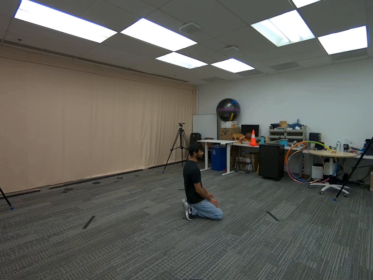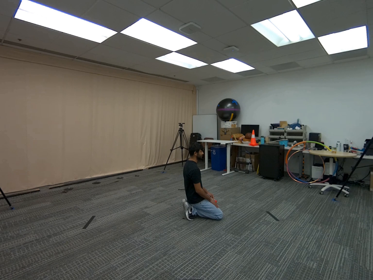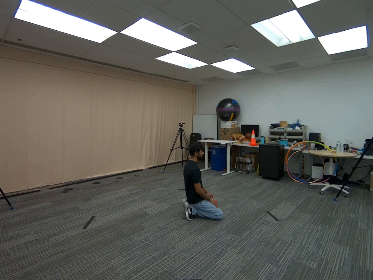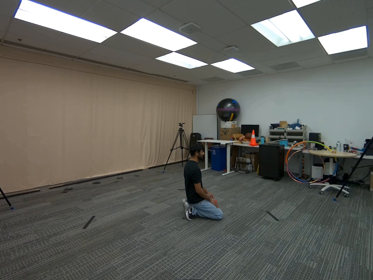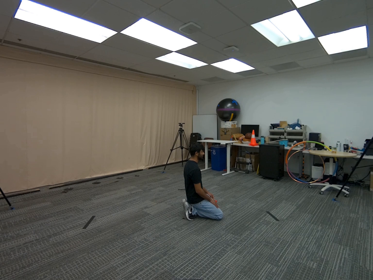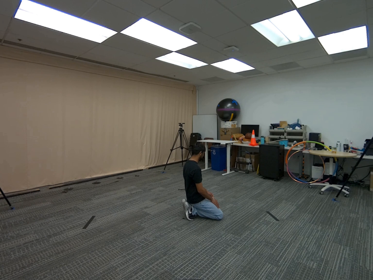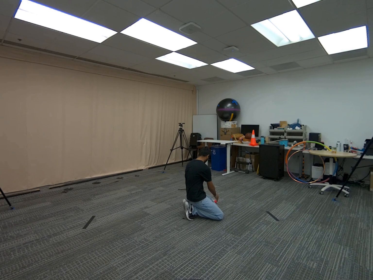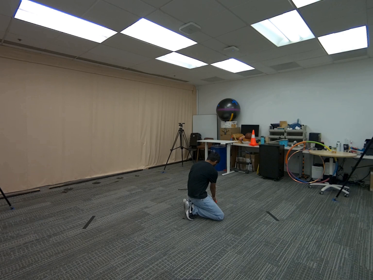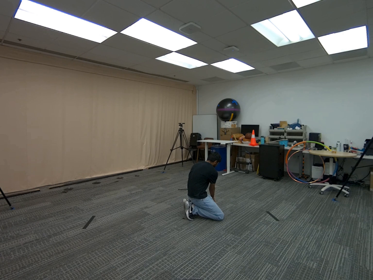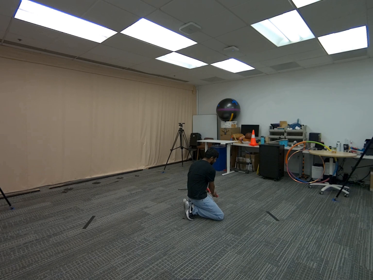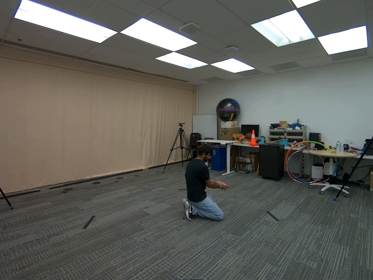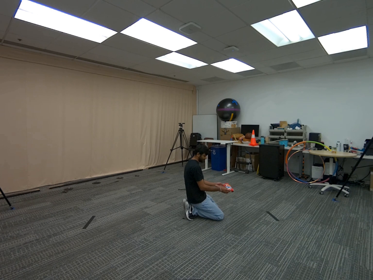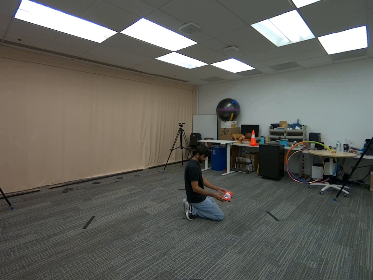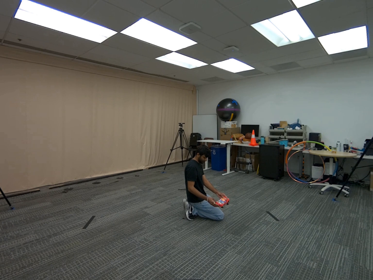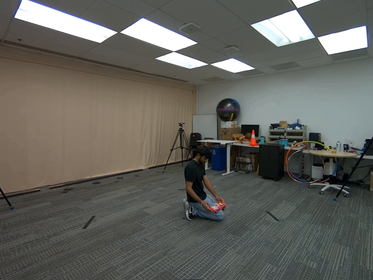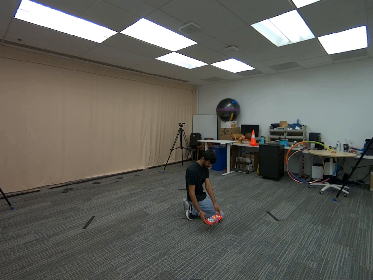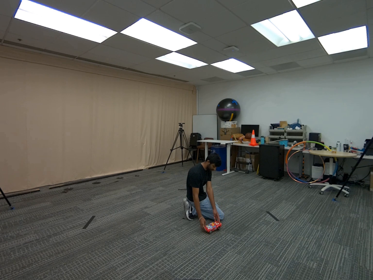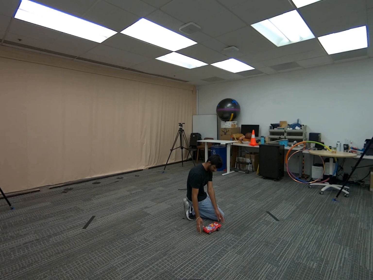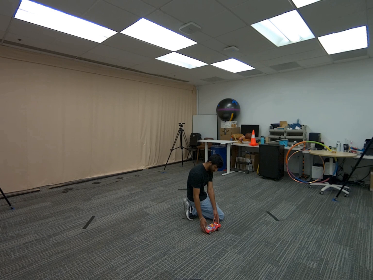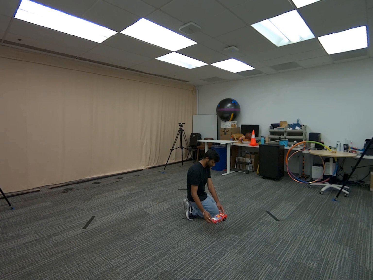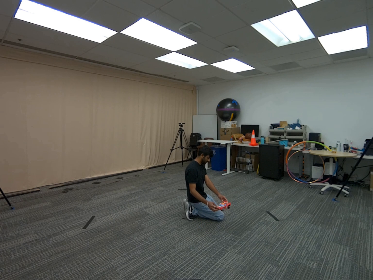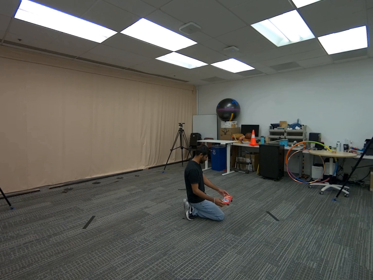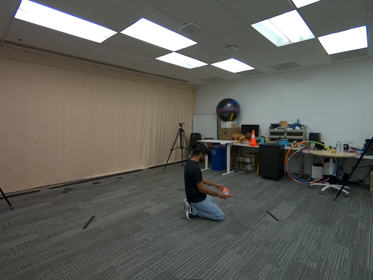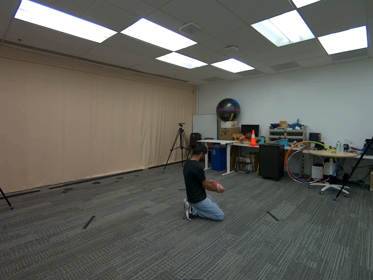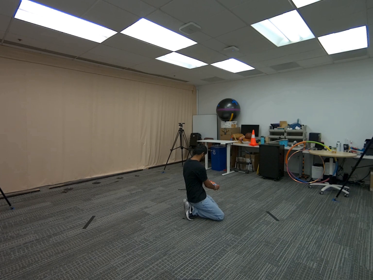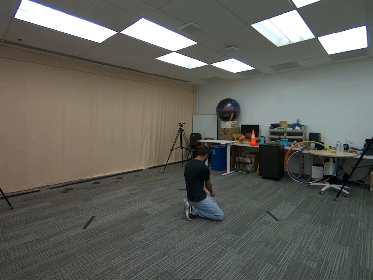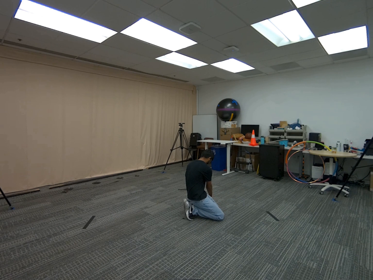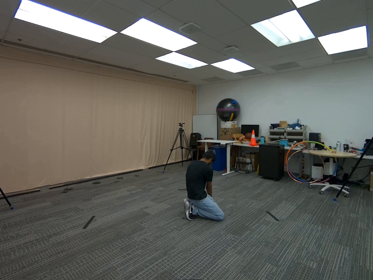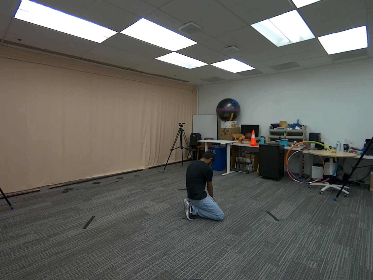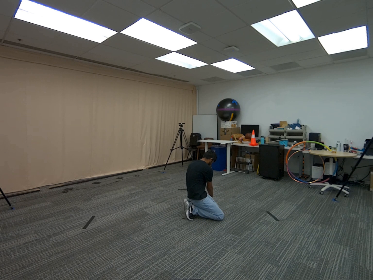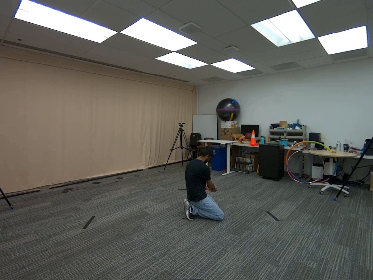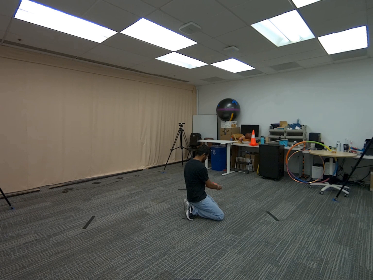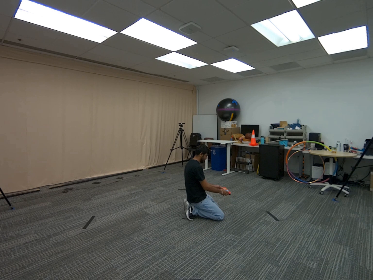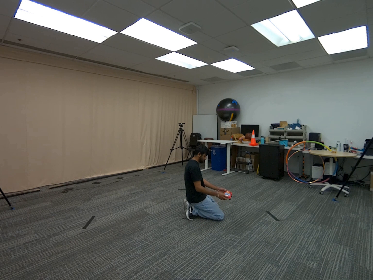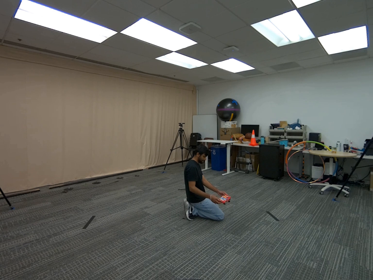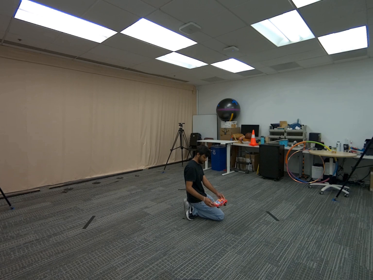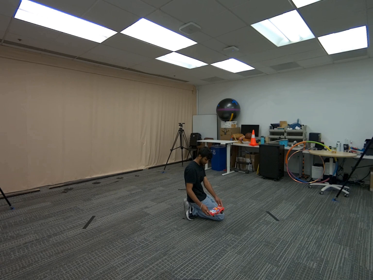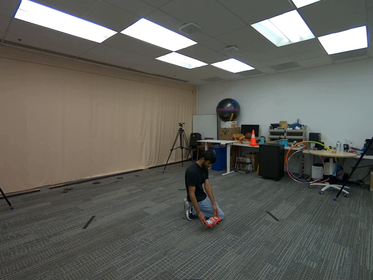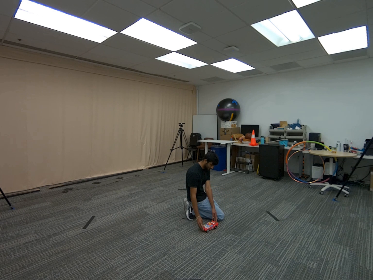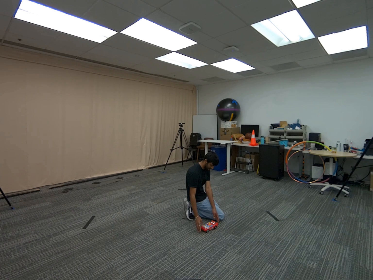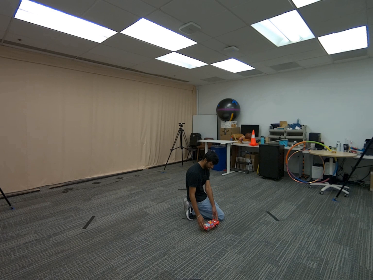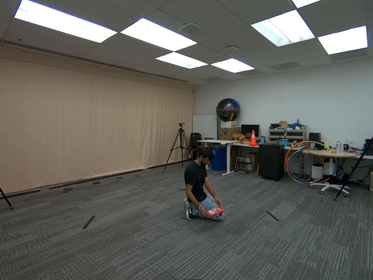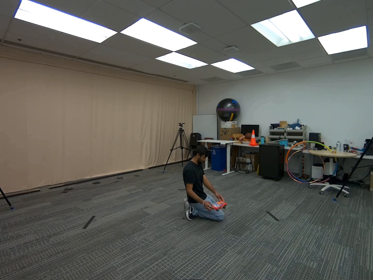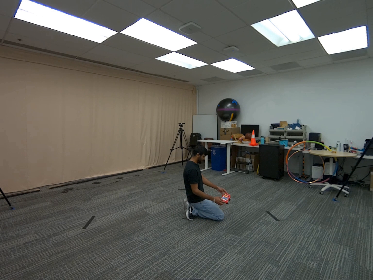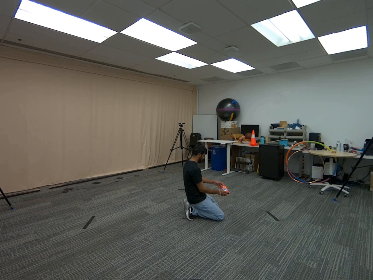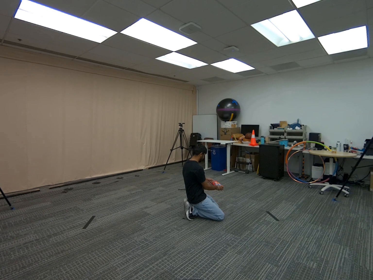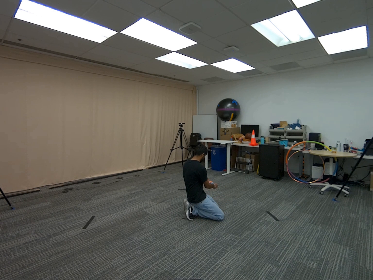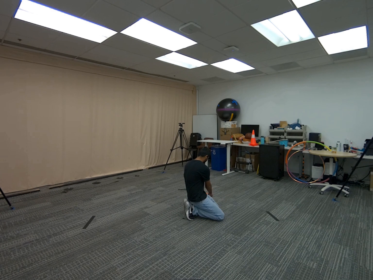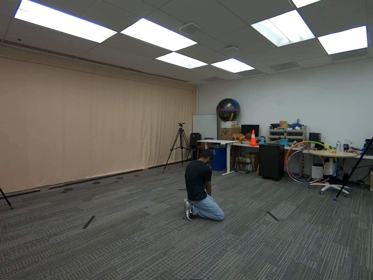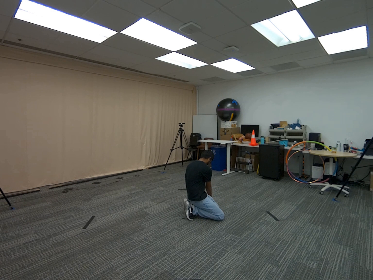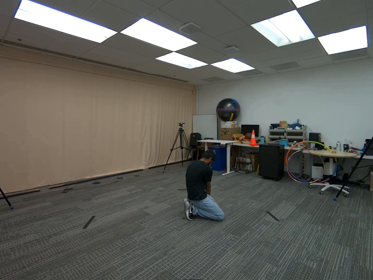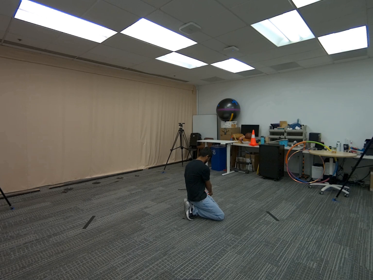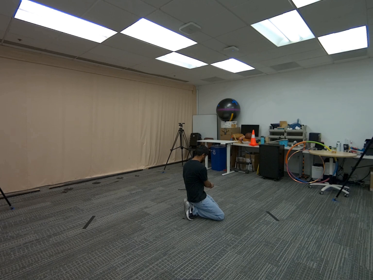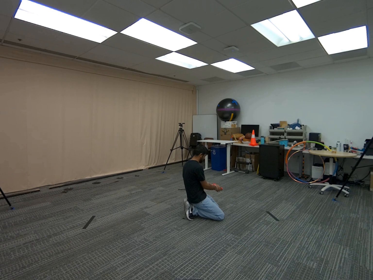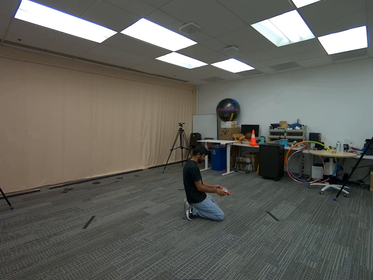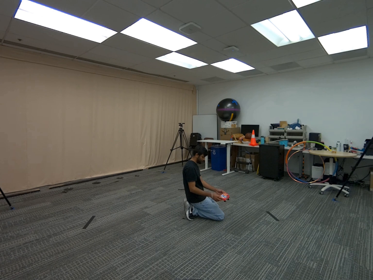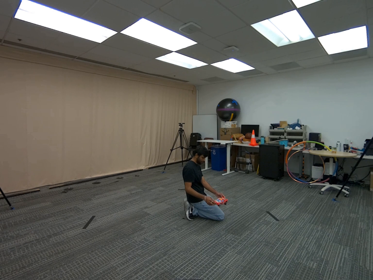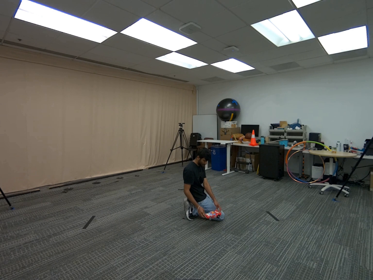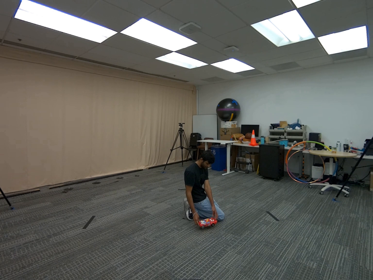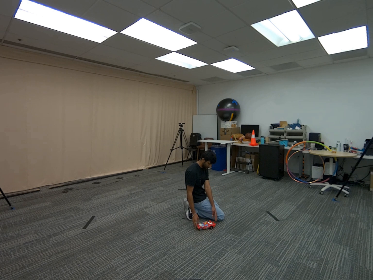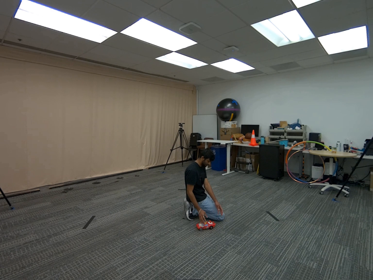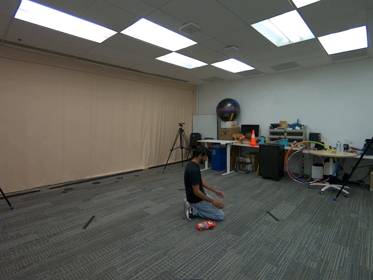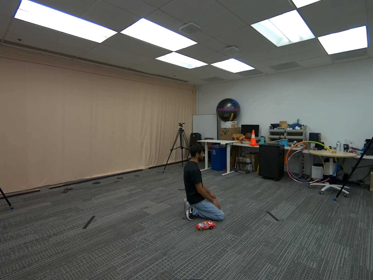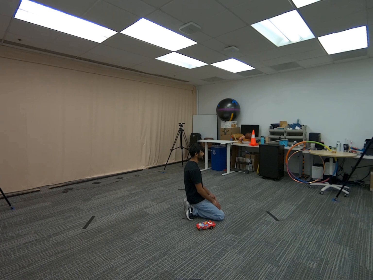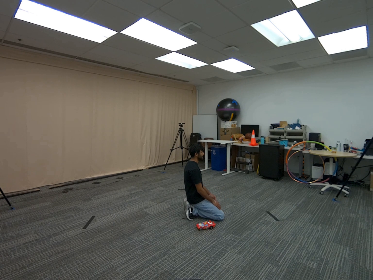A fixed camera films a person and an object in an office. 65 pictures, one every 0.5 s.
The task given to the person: Start with you already sitting on ground, reach over to pick up the car on the ground with both hands, bring it over your legs and put the car on your other side. Then reach back to pick up the car with both hands and bring it to your other side.
